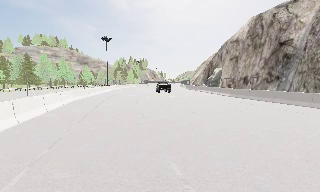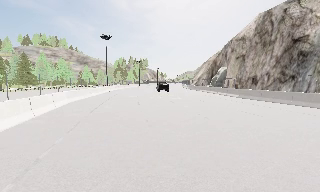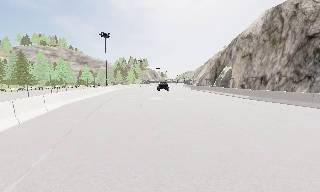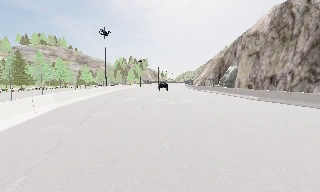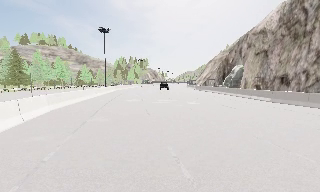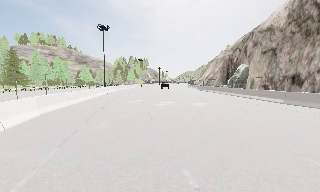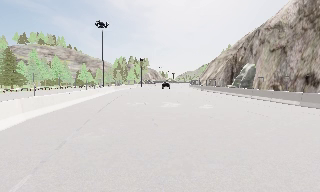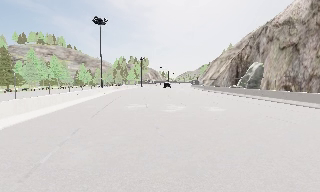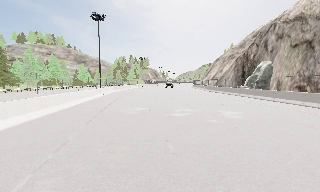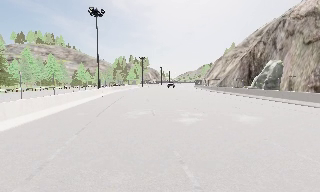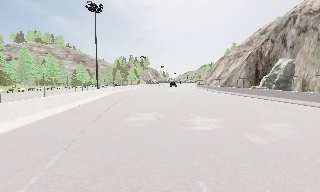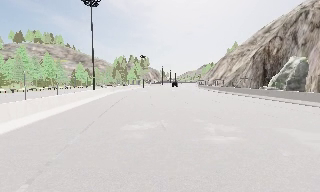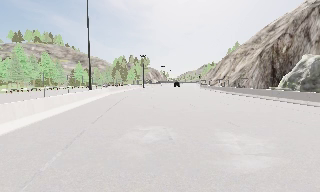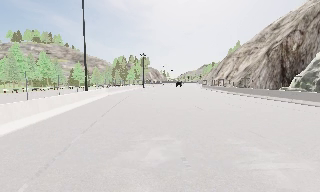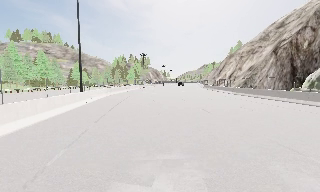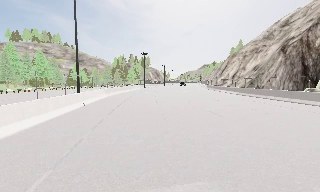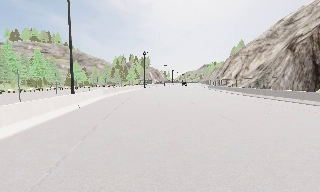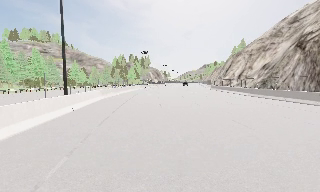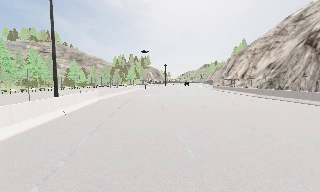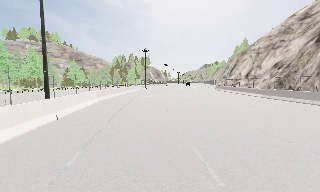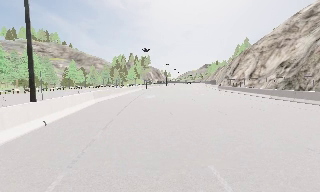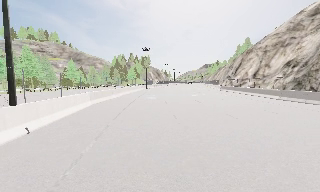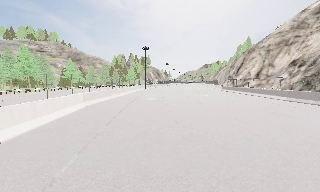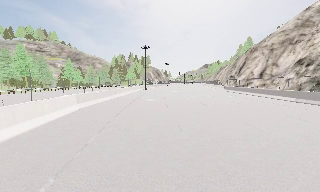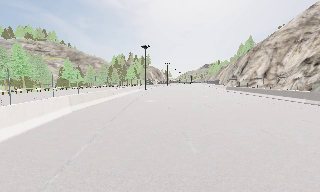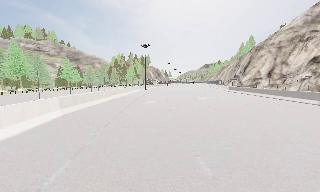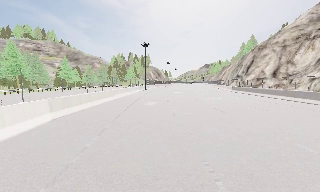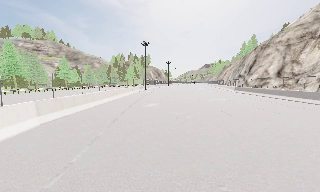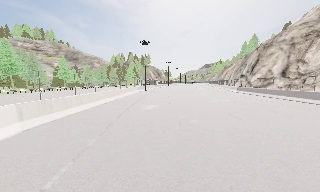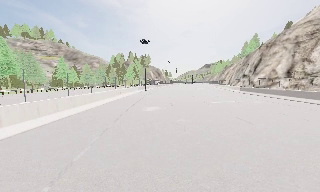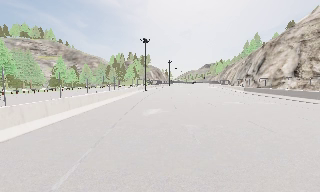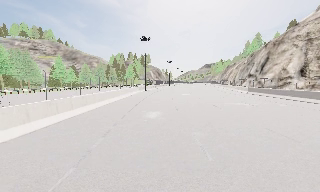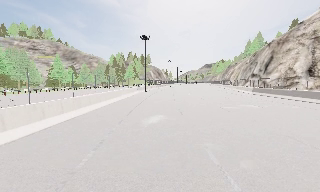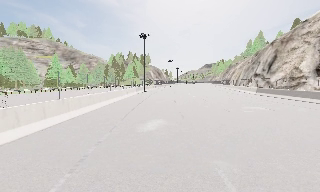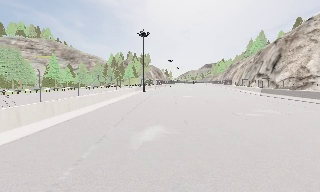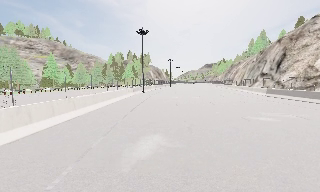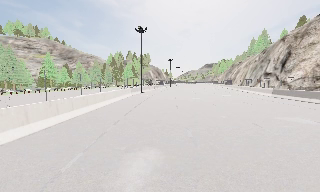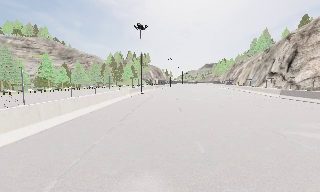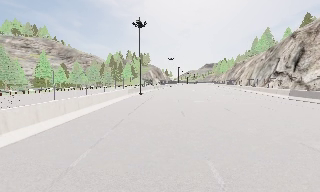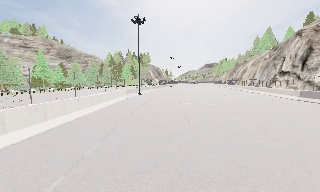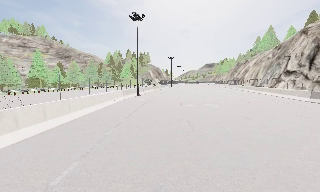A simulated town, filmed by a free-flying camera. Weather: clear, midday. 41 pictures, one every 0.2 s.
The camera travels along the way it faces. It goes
forward.
0.0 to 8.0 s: The camera travels forward, about 55 m, so what stands in front looms larger.
The film runs forward here.
